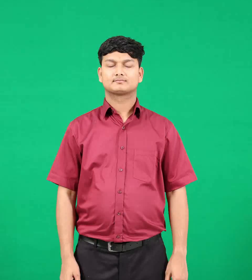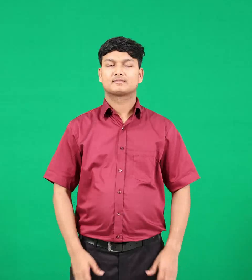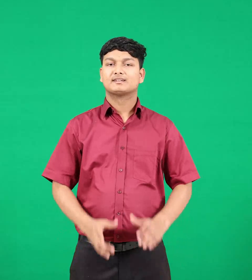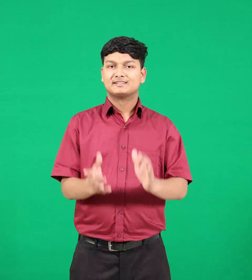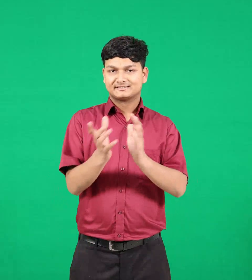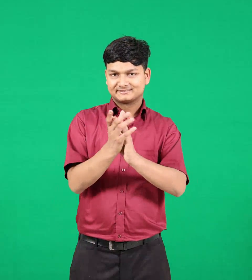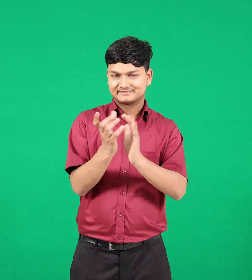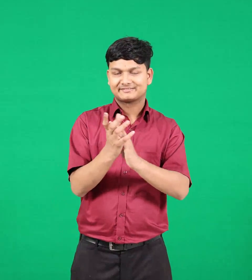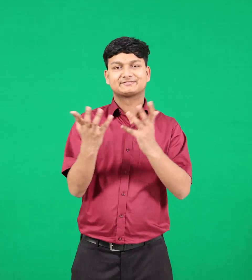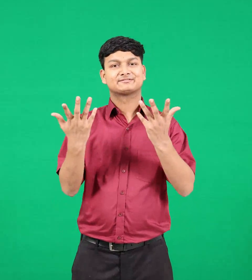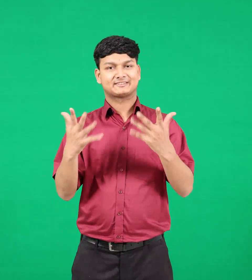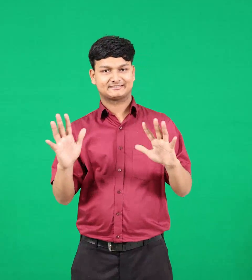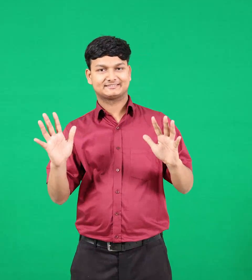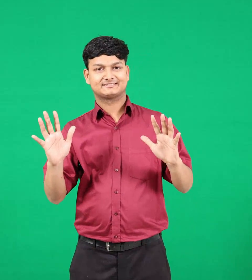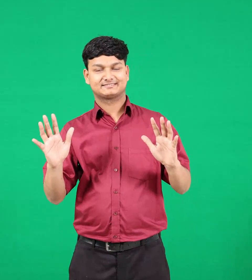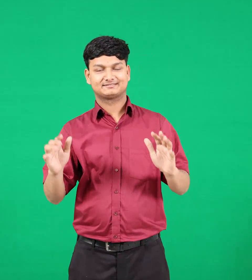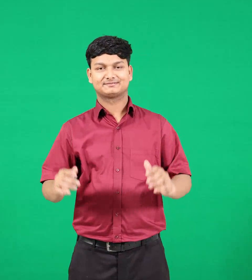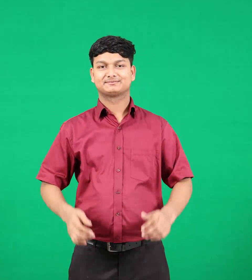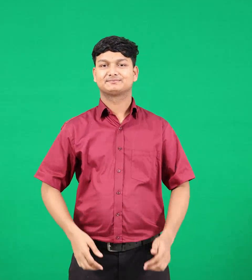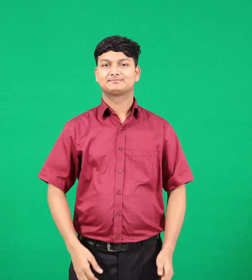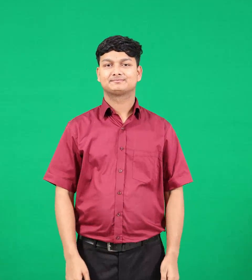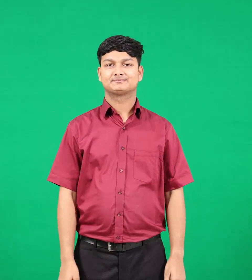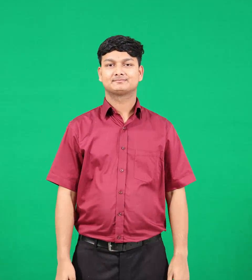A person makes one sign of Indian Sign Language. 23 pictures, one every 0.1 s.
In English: clapped
